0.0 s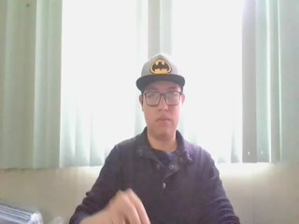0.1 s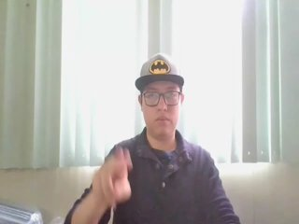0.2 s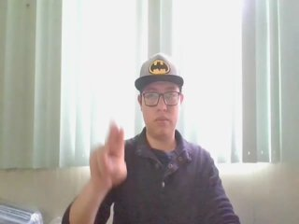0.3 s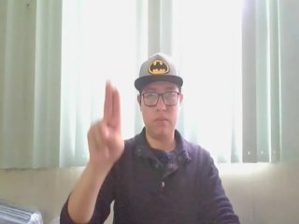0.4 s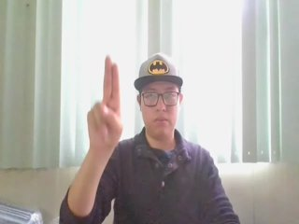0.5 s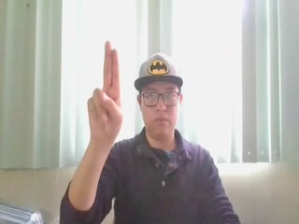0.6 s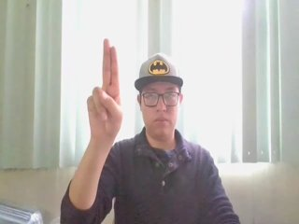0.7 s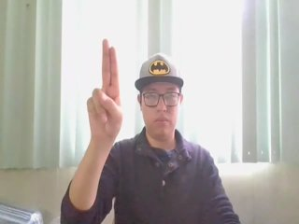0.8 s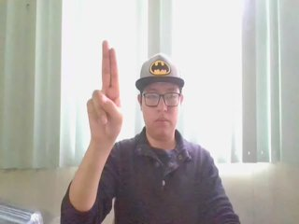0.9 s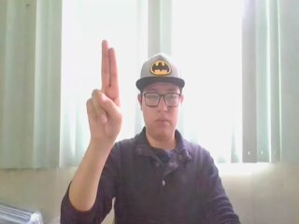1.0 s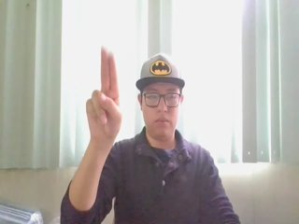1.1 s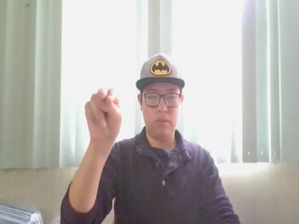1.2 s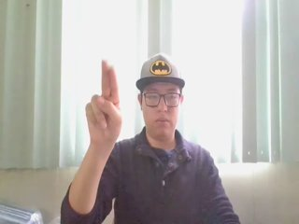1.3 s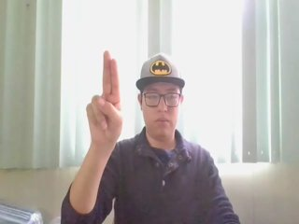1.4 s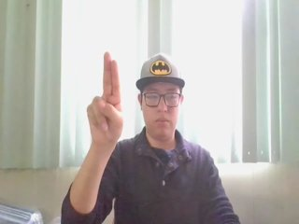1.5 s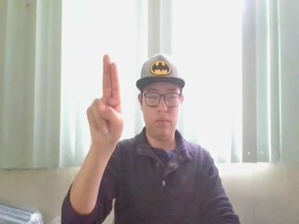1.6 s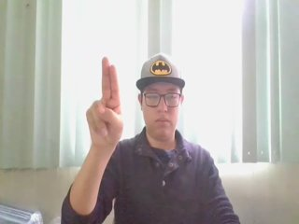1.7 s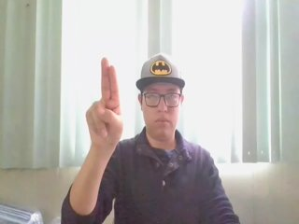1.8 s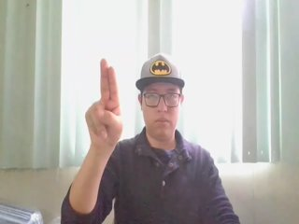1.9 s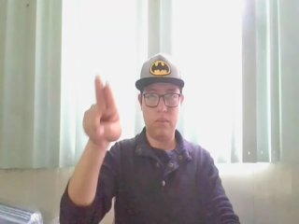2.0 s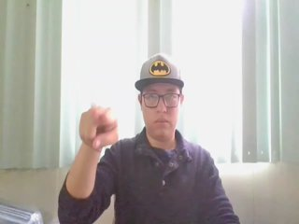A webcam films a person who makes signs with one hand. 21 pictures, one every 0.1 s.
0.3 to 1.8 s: Click with two fingers.
